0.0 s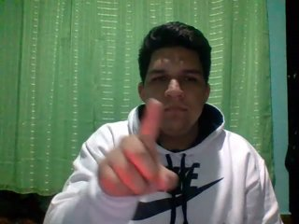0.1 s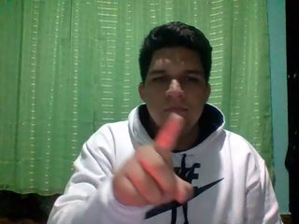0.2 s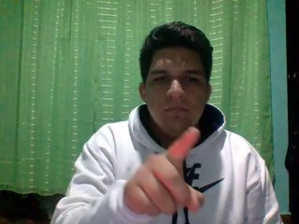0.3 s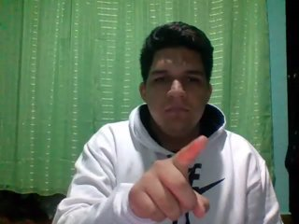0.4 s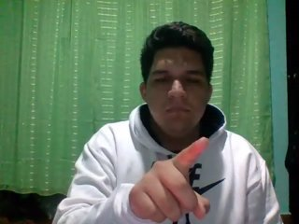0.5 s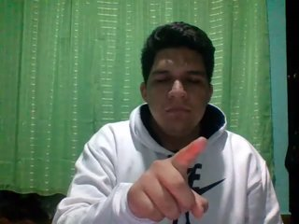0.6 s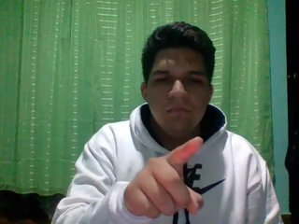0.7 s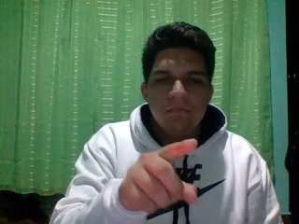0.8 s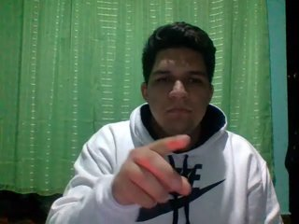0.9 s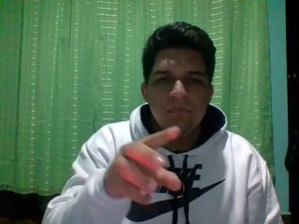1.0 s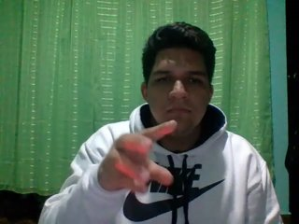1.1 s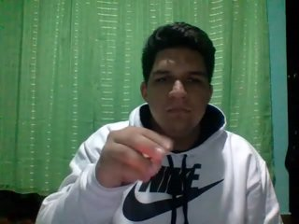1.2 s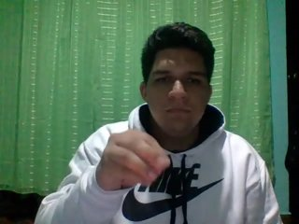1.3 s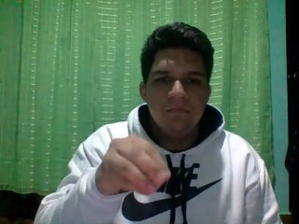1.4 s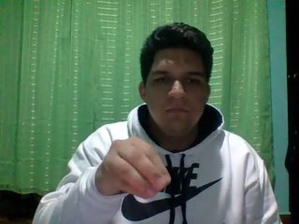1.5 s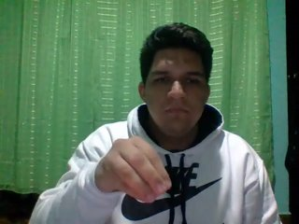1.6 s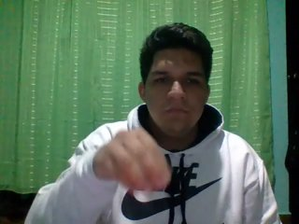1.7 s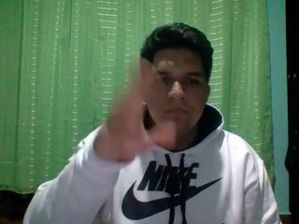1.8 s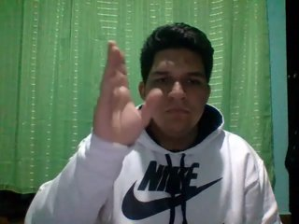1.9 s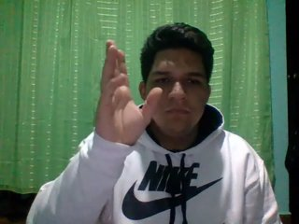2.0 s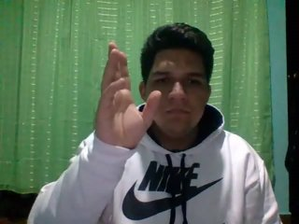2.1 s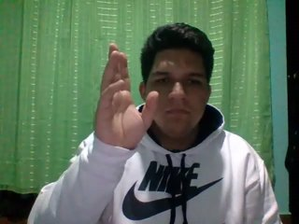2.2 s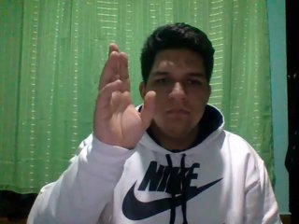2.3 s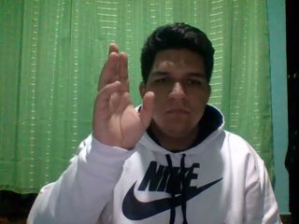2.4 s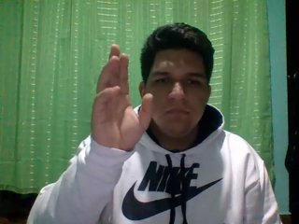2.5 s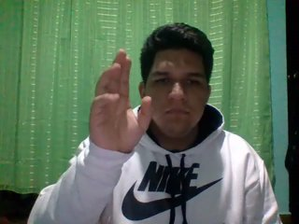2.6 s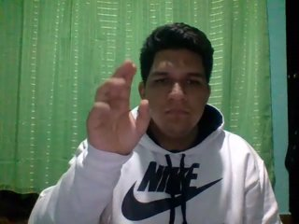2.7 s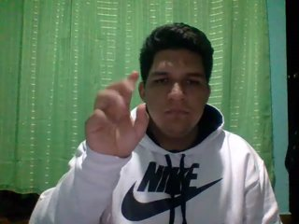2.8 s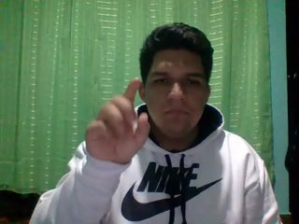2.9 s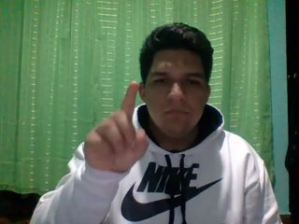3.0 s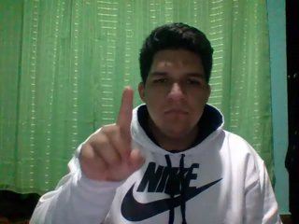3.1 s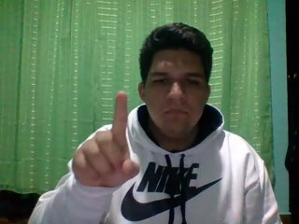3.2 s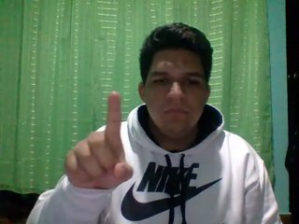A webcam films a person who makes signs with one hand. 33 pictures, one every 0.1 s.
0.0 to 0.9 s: Pointing with one finger.
1.0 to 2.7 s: On the screen the hand sweeps upward. The name of the sign: Throw up.
2.8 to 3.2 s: Pointing with one finger.
